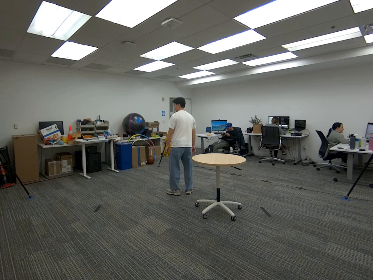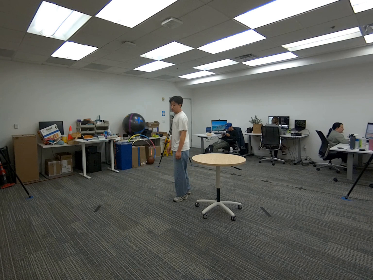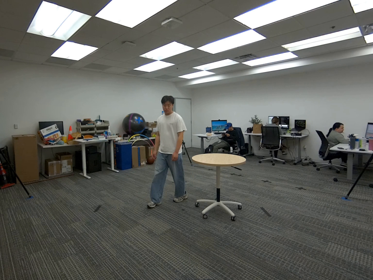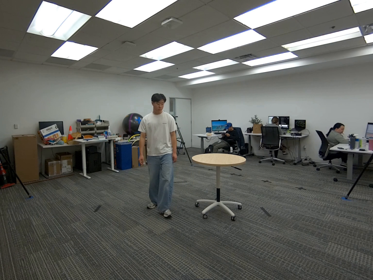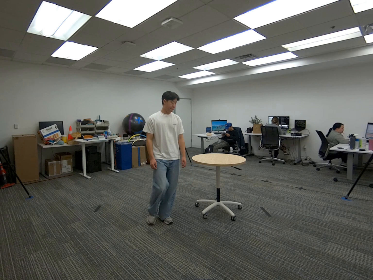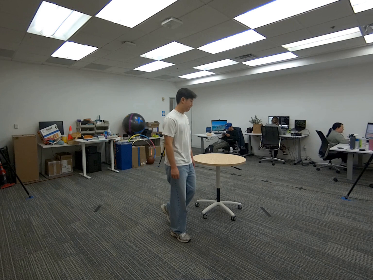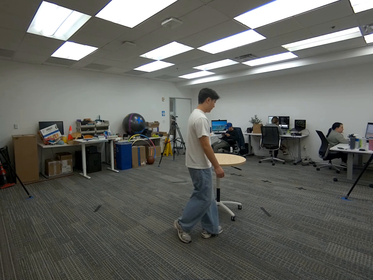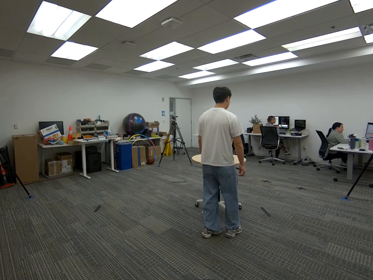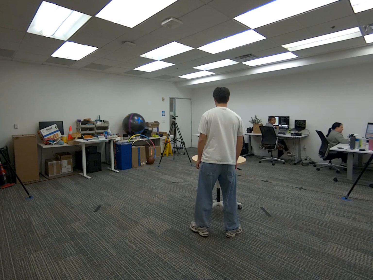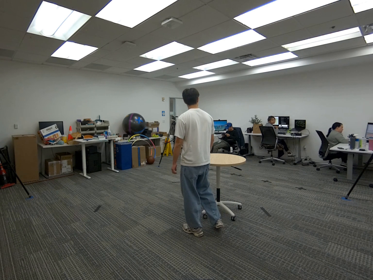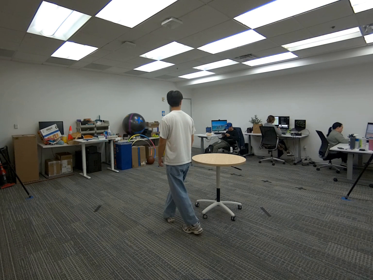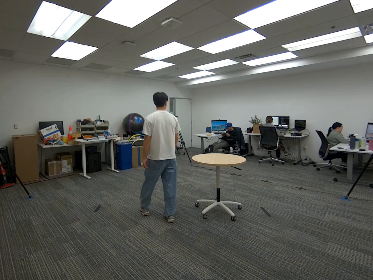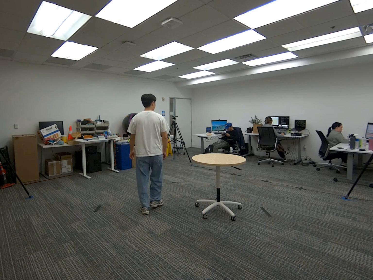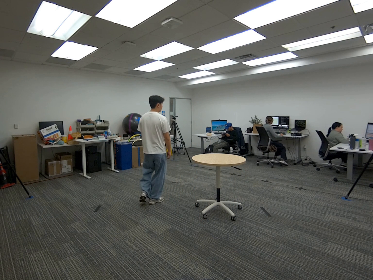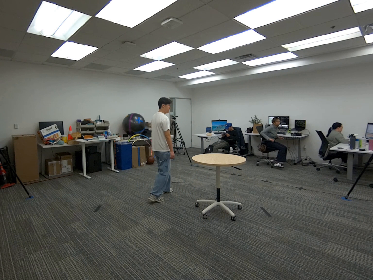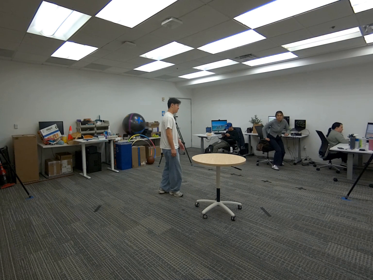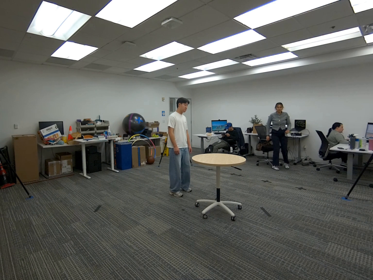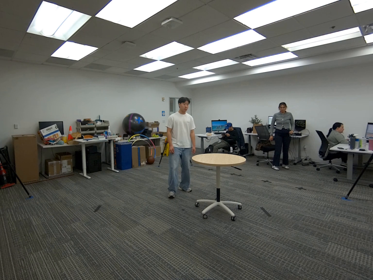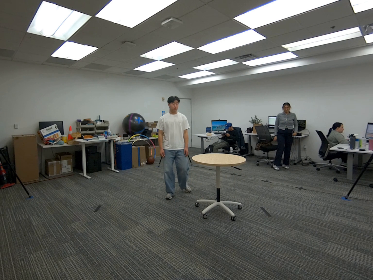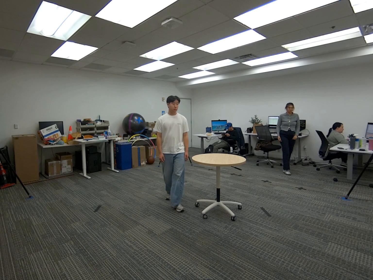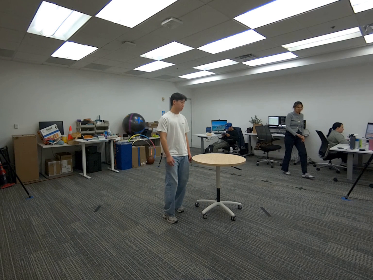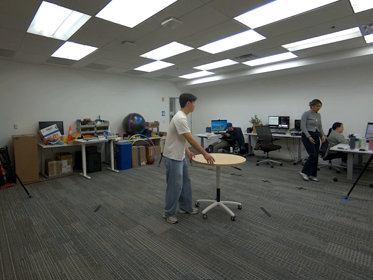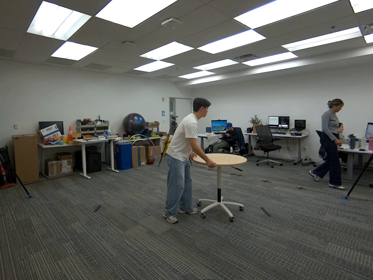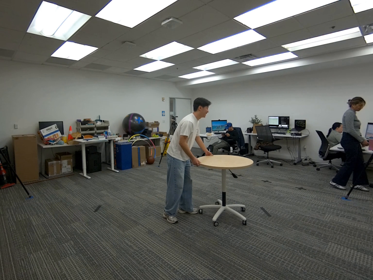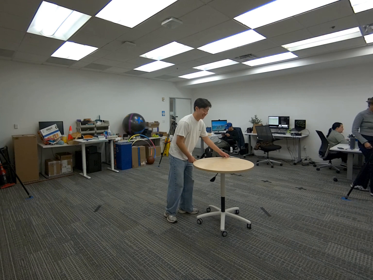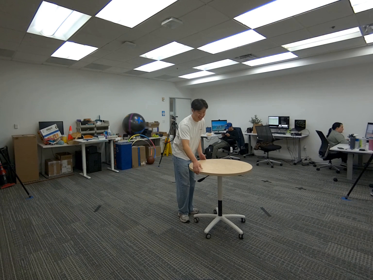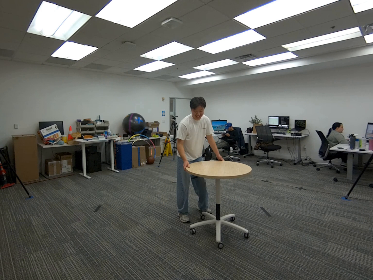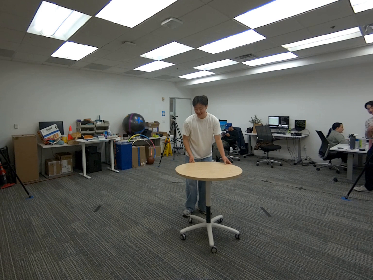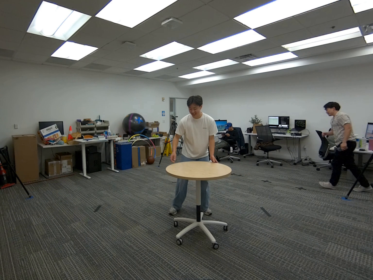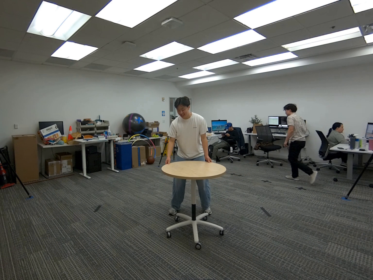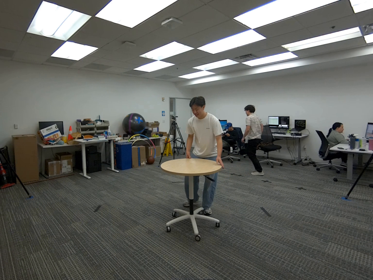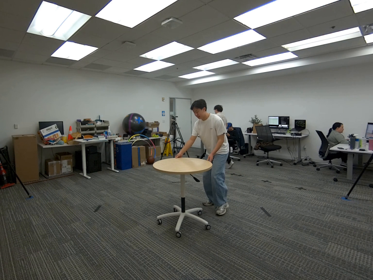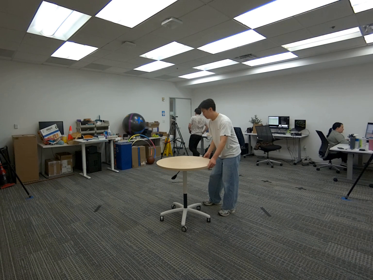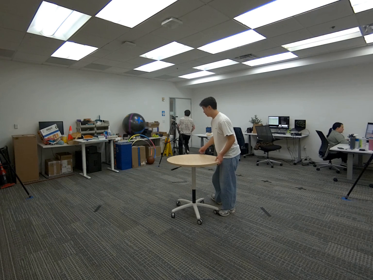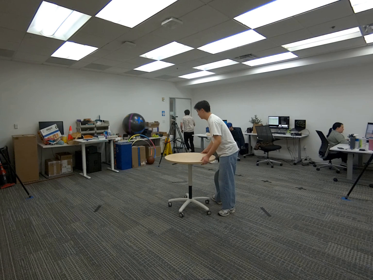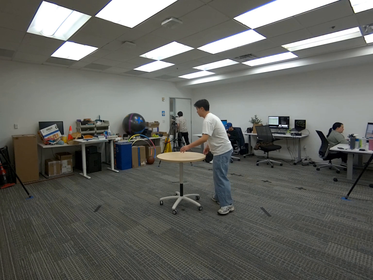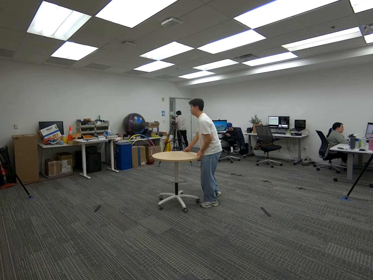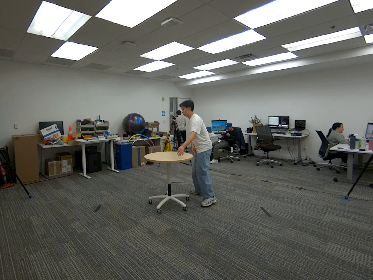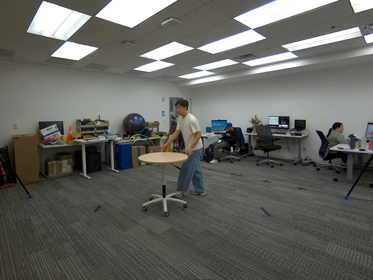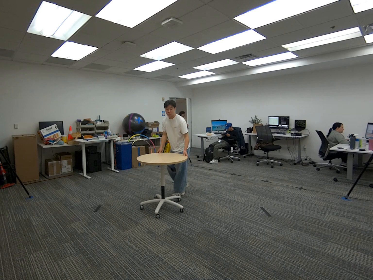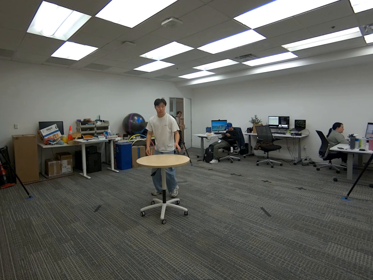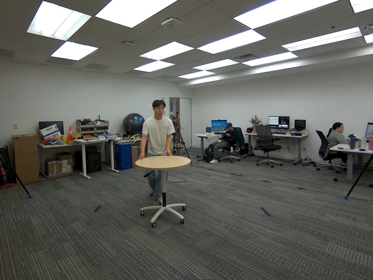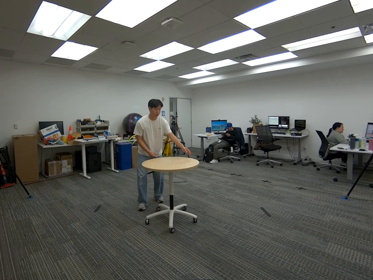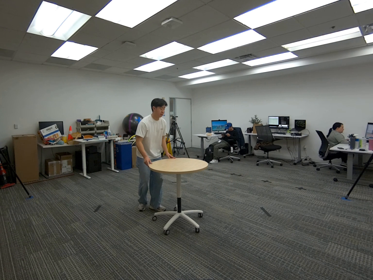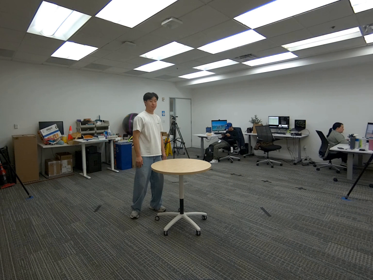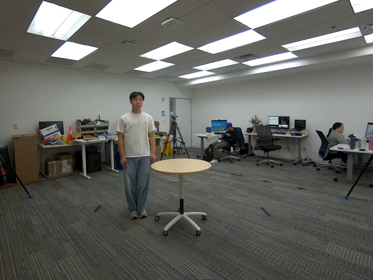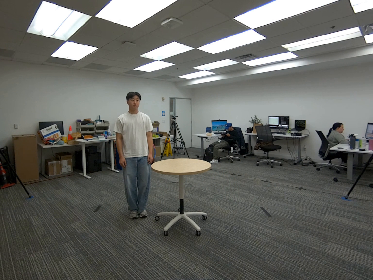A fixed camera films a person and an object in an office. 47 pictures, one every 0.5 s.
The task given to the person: Walk to the round table, grab the table with both hands, and spin the table around the bounding area.
